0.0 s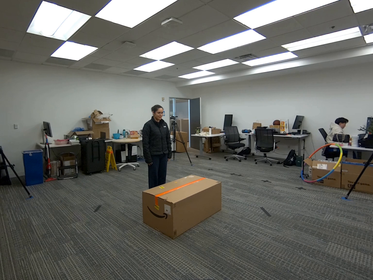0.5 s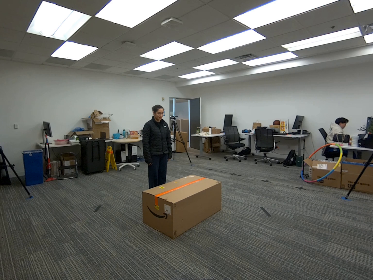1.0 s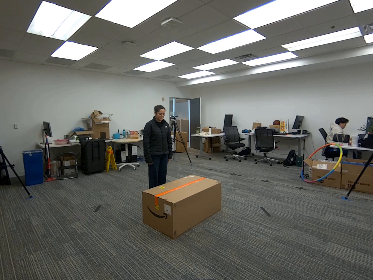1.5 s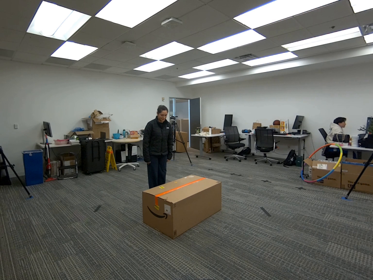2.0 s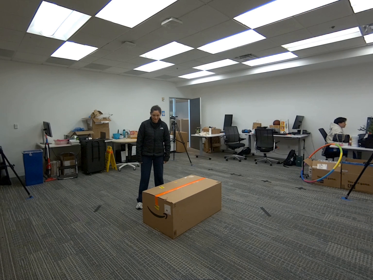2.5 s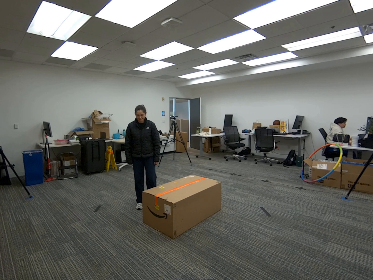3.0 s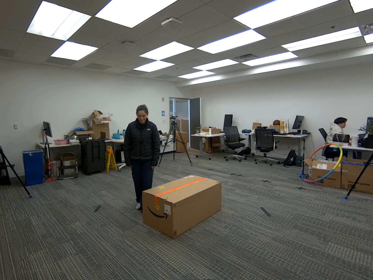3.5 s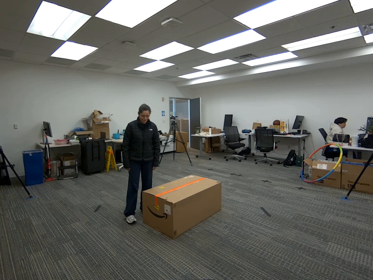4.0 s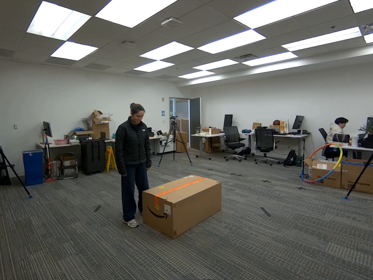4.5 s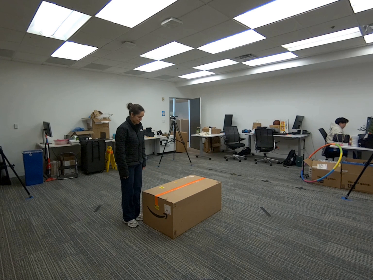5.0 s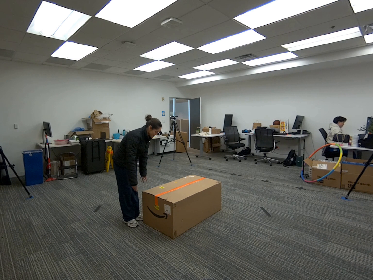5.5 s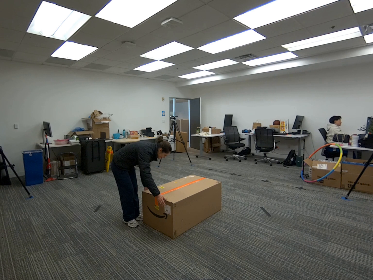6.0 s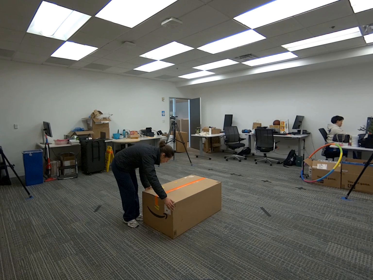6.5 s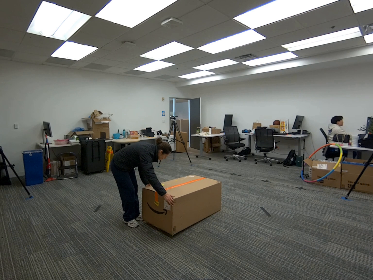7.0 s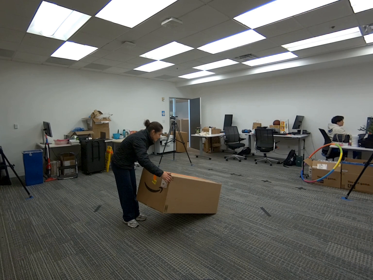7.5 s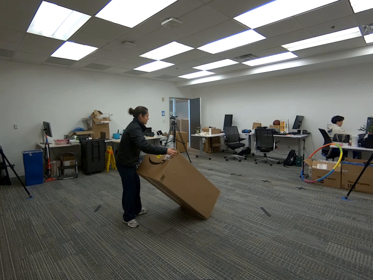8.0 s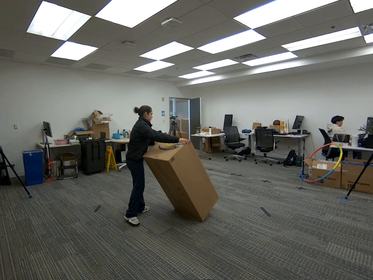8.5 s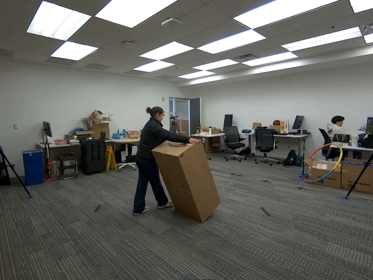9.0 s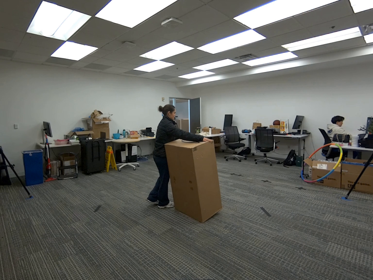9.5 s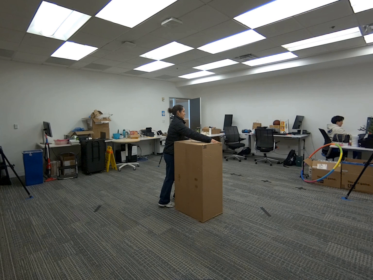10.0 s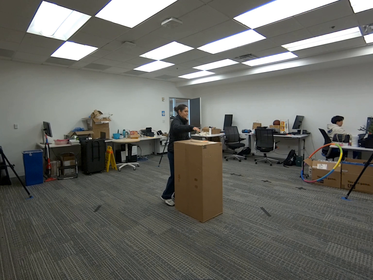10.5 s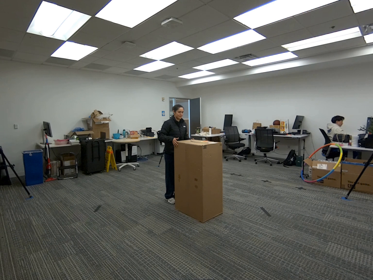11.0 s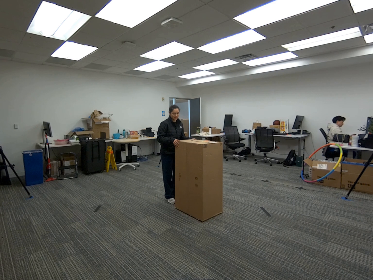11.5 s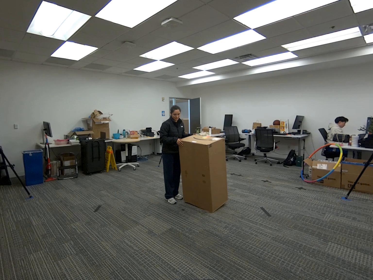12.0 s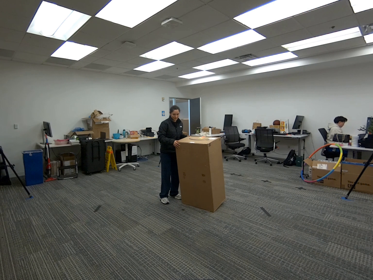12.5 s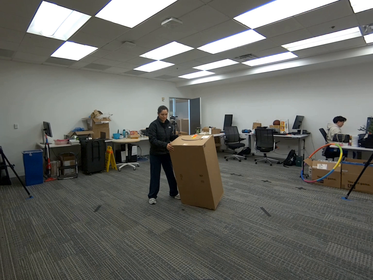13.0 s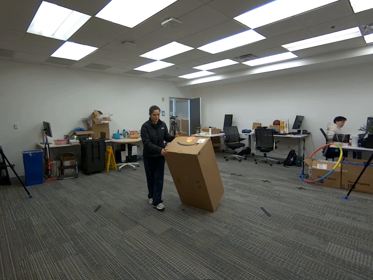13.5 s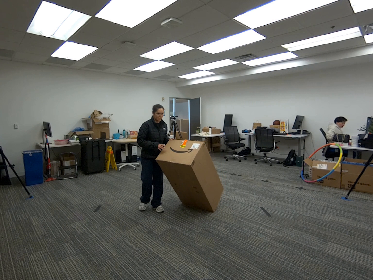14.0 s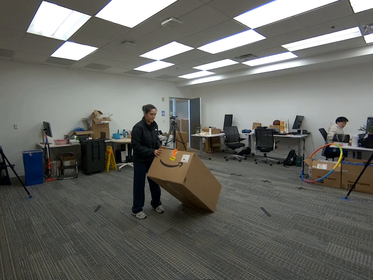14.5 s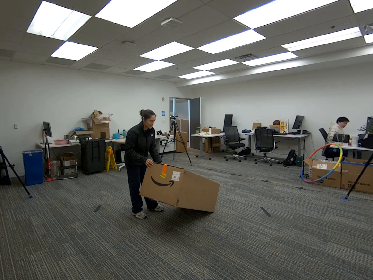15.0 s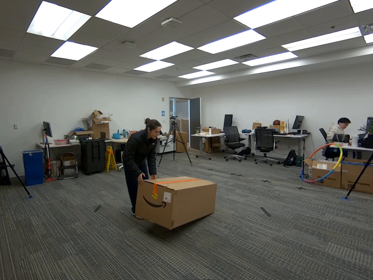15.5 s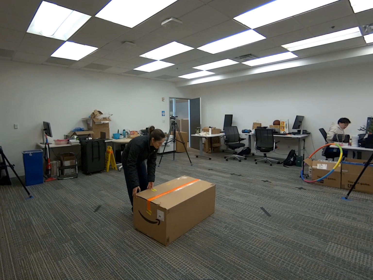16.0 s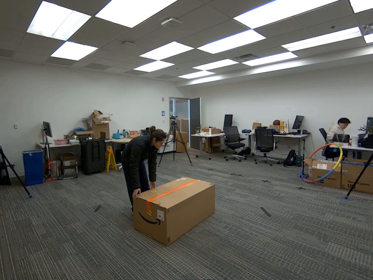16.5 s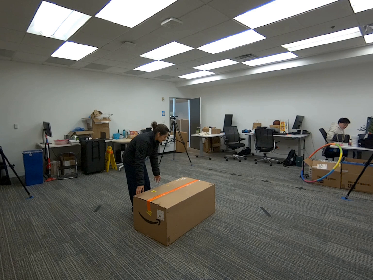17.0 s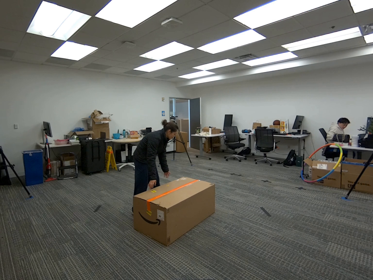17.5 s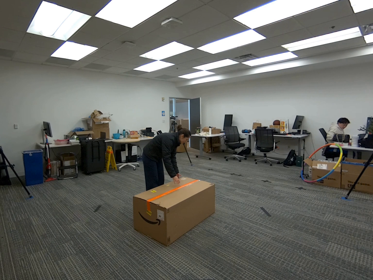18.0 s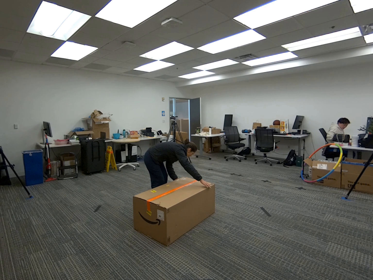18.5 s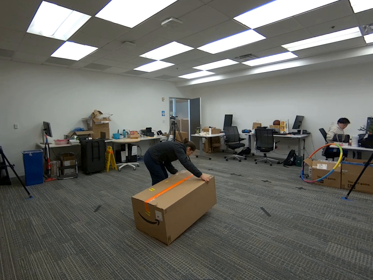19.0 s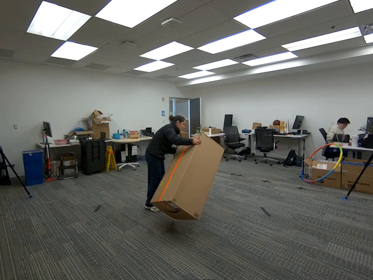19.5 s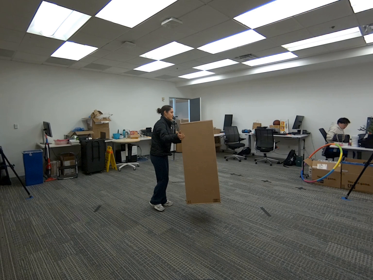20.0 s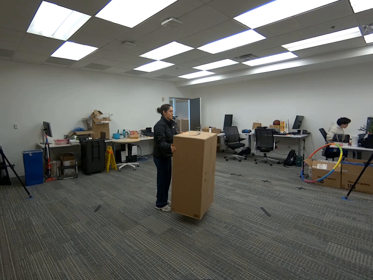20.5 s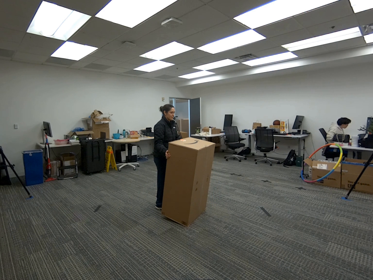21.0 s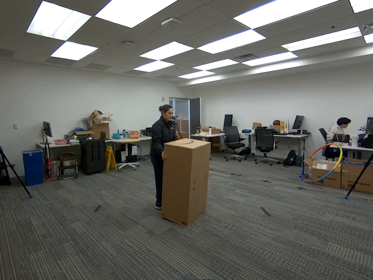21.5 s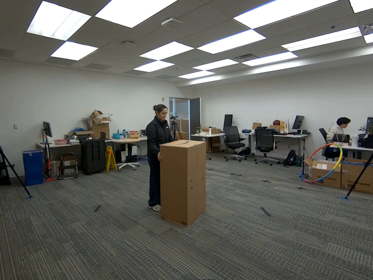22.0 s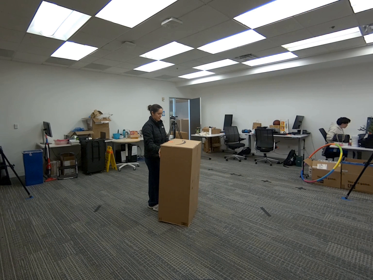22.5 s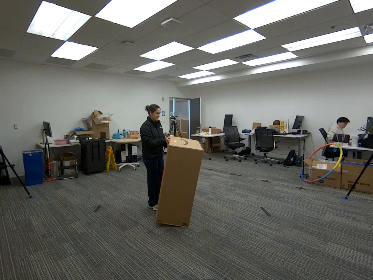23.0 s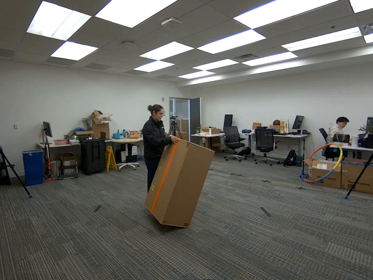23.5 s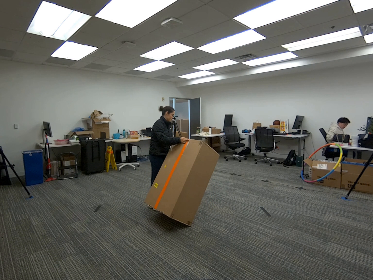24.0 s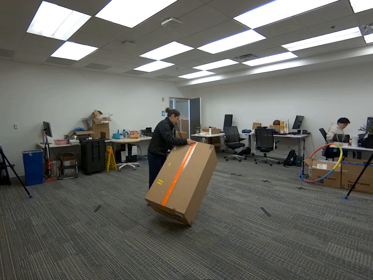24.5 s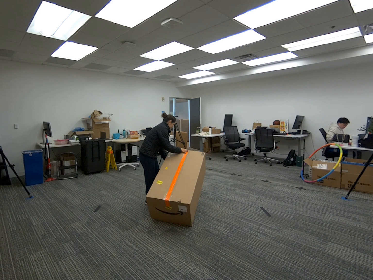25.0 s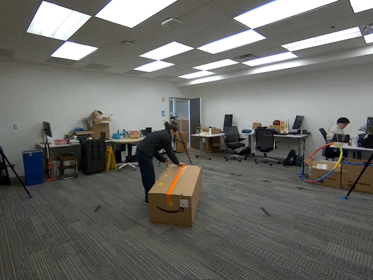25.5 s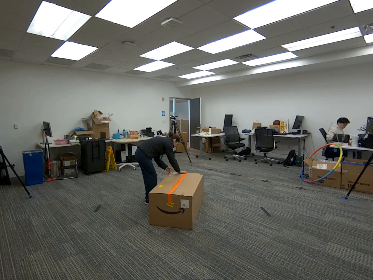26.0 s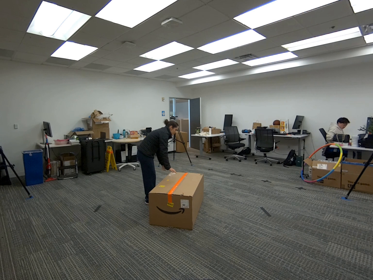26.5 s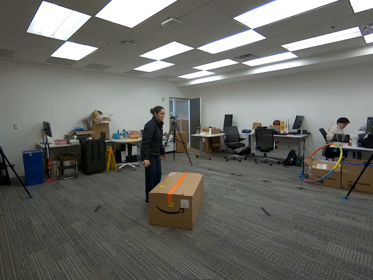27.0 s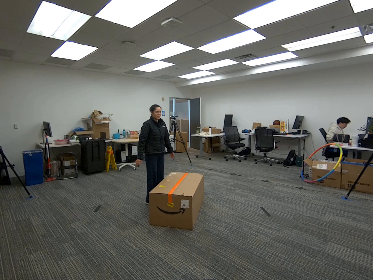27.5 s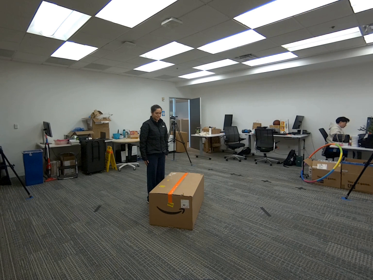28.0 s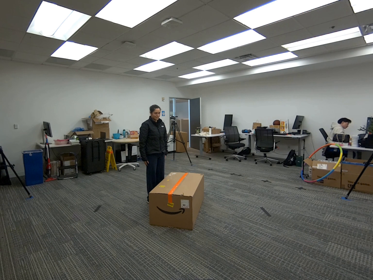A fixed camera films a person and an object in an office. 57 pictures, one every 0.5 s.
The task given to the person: Walk to the giant cardboard box on the ground and use both hands to rotate it into a vertical upright position. Then lower it back down so it lies flat on the ground. Repeat the action by rotating the box upright again and placing it back down flat on the ground.
